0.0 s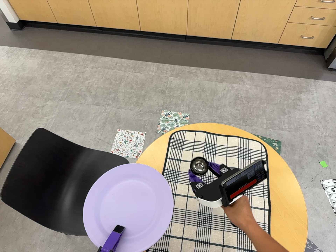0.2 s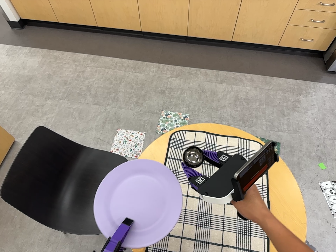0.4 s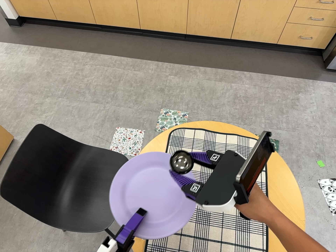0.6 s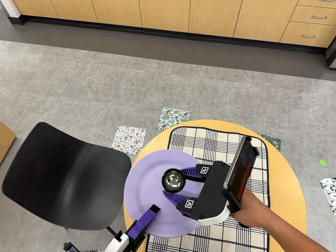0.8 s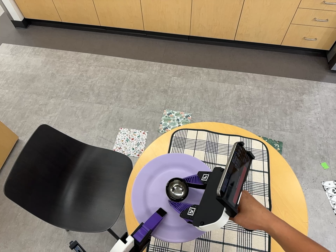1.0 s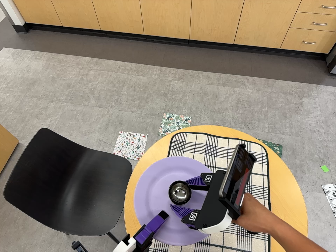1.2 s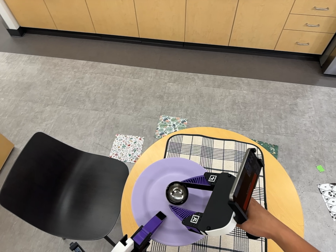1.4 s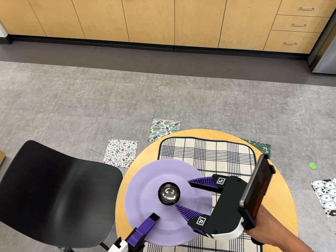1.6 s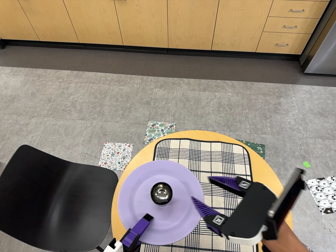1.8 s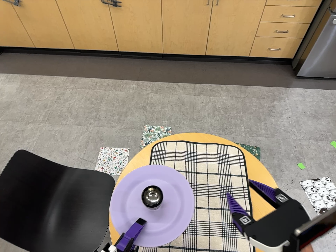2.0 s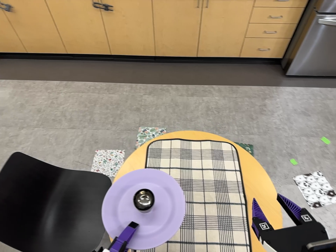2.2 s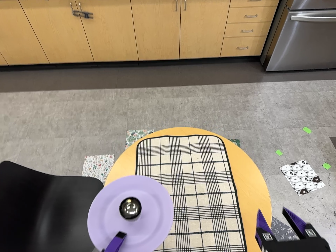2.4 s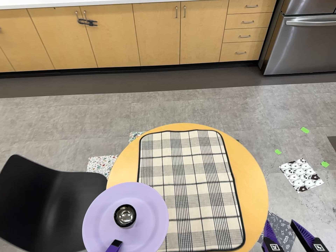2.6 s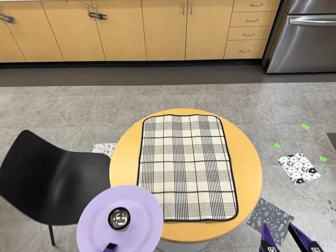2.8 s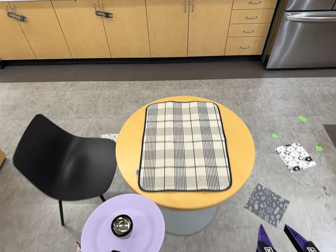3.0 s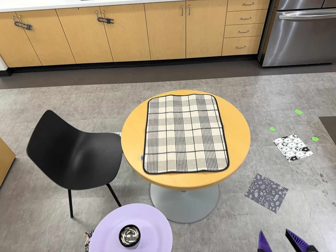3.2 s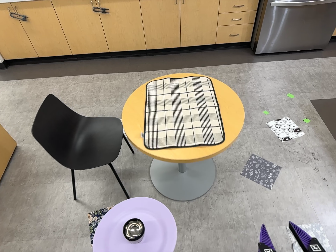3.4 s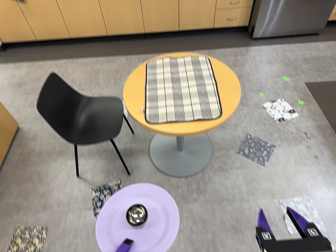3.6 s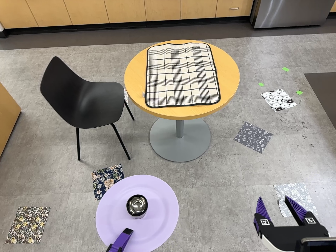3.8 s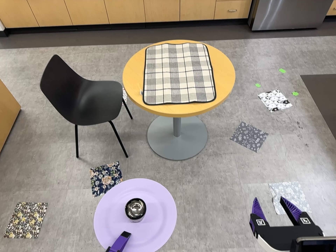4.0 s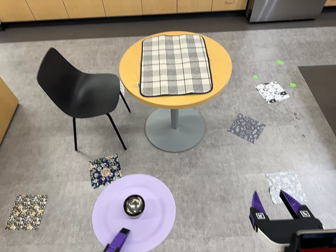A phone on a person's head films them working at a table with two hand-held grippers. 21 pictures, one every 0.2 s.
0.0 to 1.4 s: The camera shifts only a little, or ends up much as it began.
1.4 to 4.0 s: The camera travels toward the bottom of its view and backward, about 100 cm, so close, fixed things drift upward. It rolls about its line of sight by about 10 degrees, and the scene rotates counterclockwise.
The film runs backward here.
